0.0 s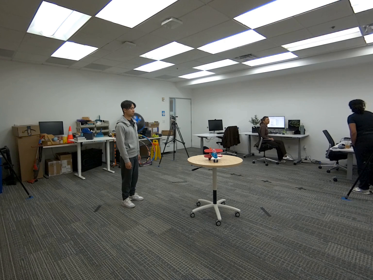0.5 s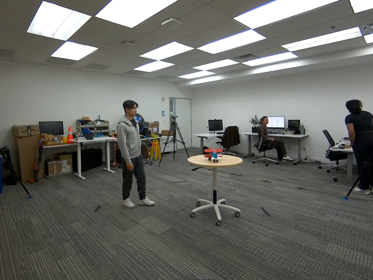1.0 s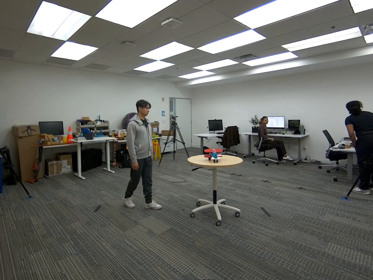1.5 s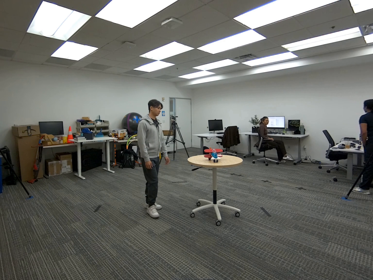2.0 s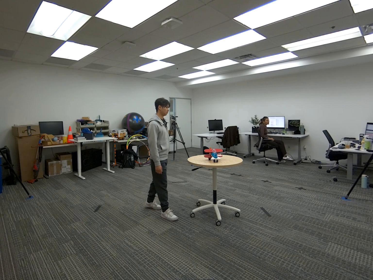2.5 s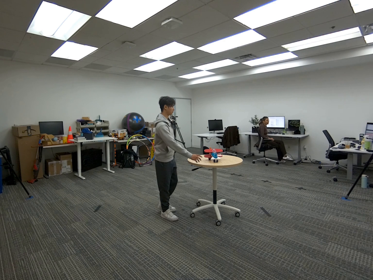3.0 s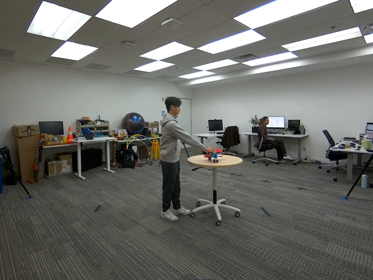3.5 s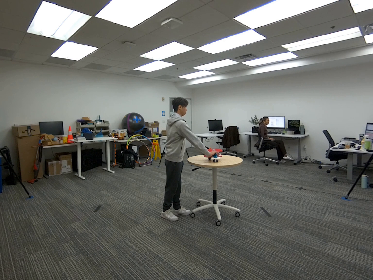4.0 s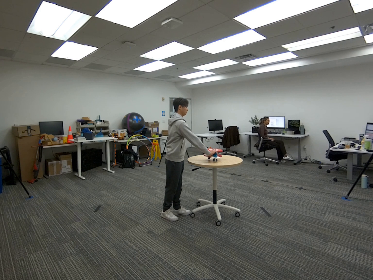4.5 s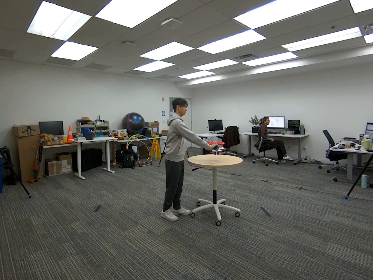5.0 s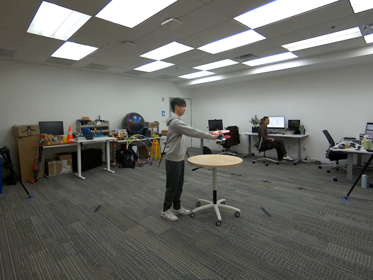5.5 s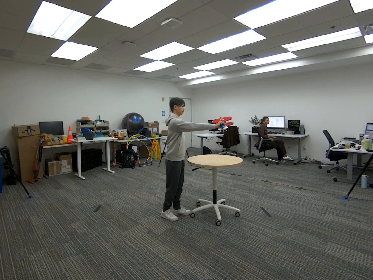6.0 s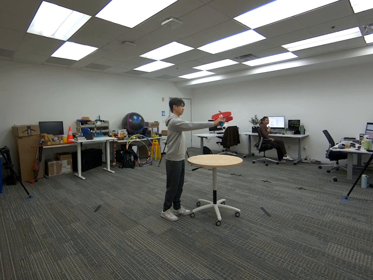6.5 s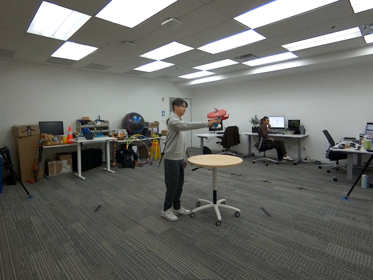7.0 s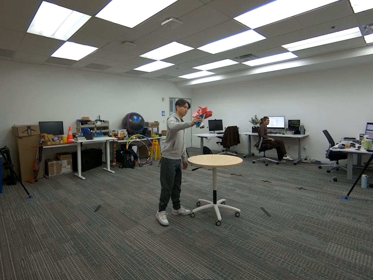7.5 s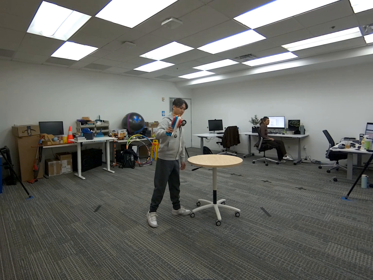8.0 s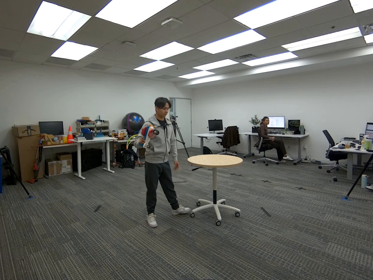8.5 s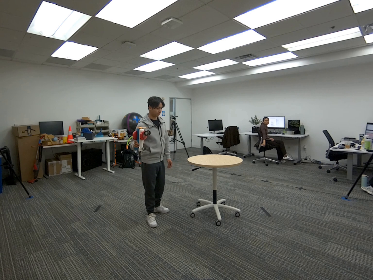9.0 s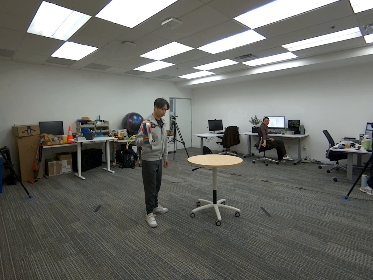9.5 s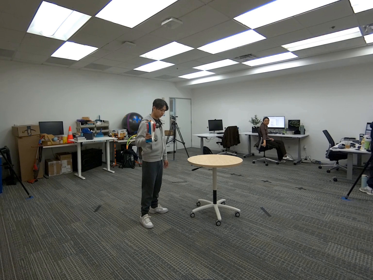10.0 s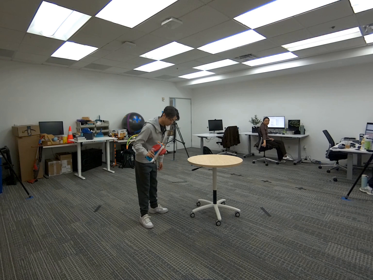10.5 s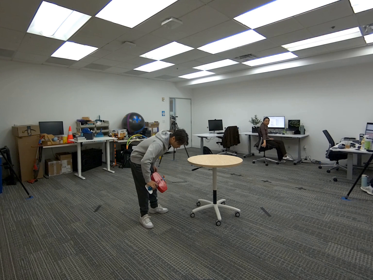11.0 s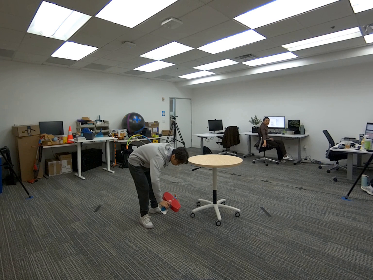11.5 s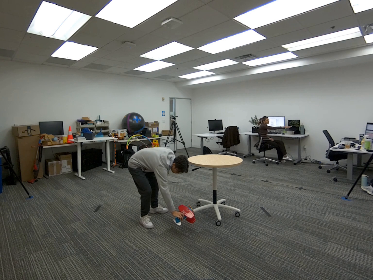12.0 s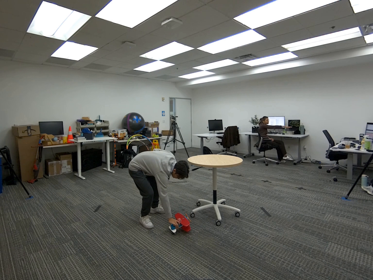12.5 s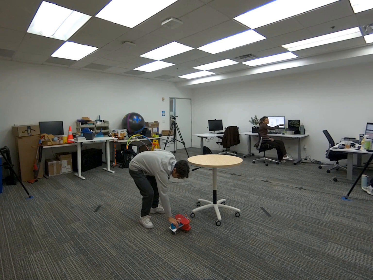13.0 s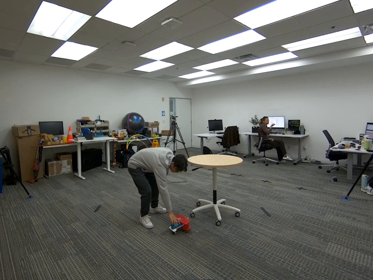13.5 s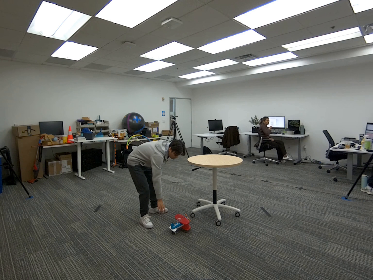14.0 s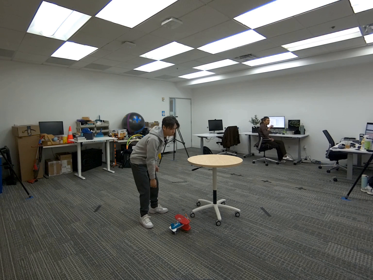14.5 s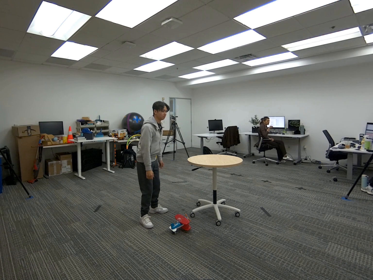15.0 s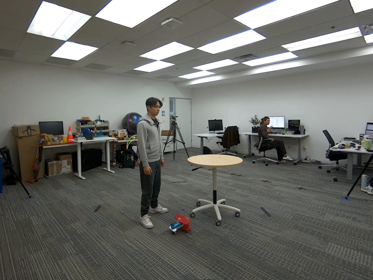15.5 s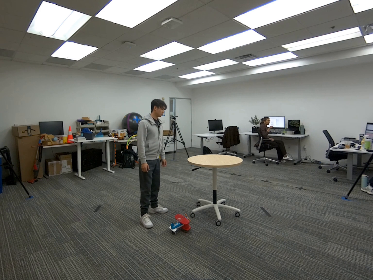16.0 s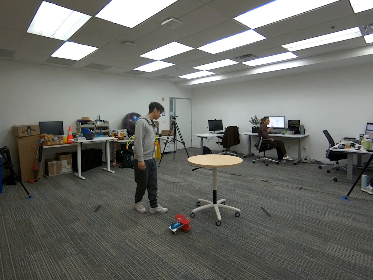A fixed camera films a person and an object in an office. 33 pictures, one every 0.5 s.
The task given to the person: Walk to the toy airplane on the round table, pick up the plane with your right hand and place it on the ground.
